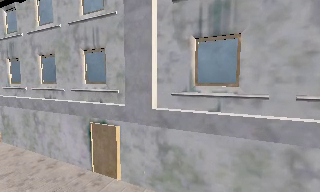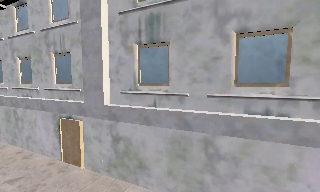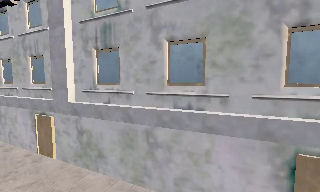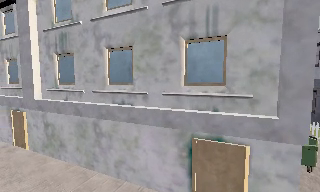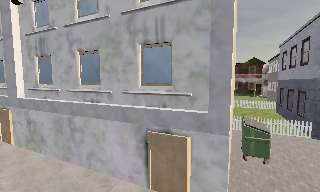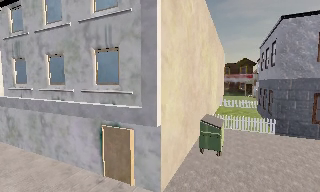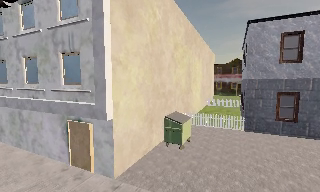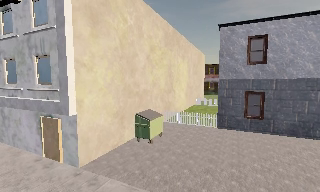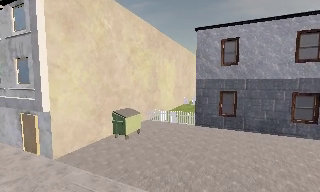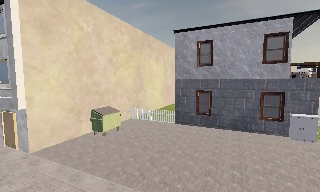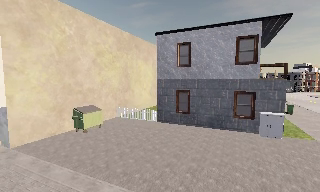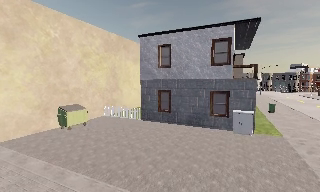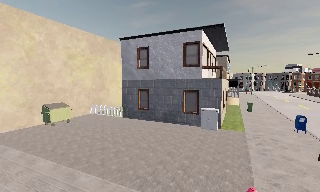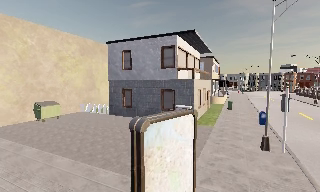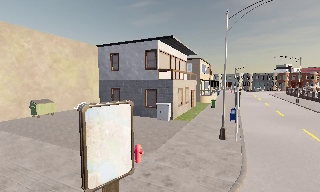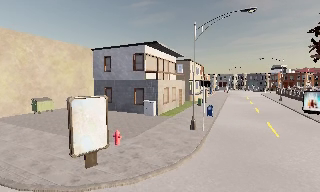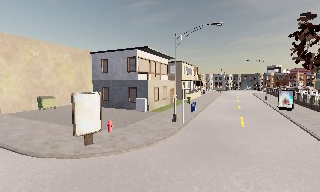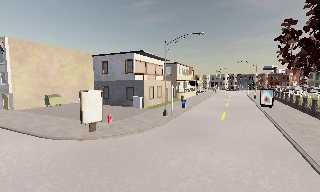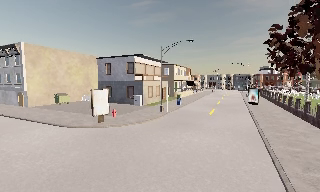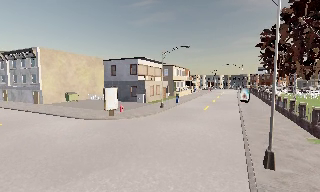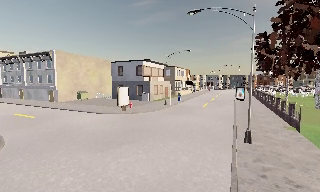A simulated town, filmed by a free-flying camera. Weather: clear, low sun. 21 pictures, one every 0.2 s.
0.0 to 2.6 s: The camera travels to its right and backward, about 25 m, so close, fixed things drift to the left.
2.6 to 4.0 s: The camera travels backward, about 16 m, so what stands in front gets smaller.
The film runs backward here.
